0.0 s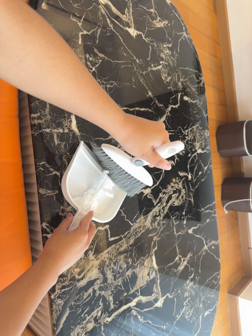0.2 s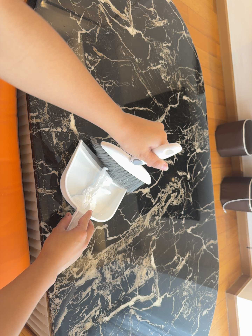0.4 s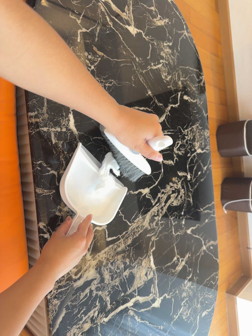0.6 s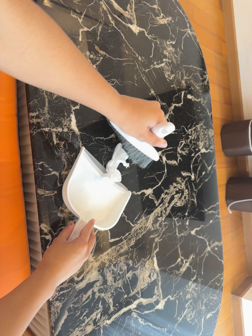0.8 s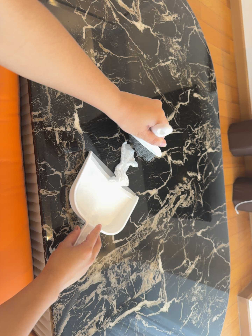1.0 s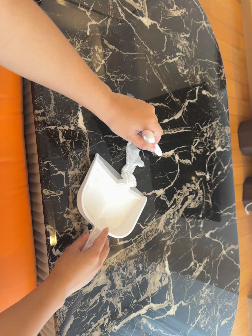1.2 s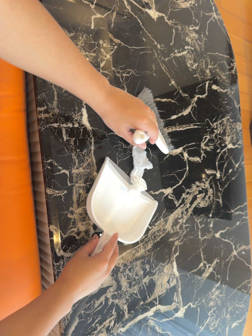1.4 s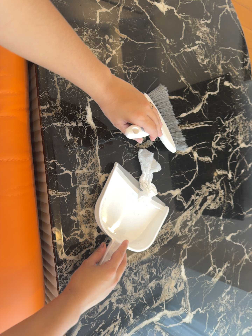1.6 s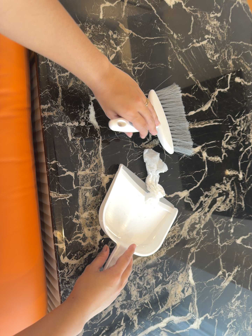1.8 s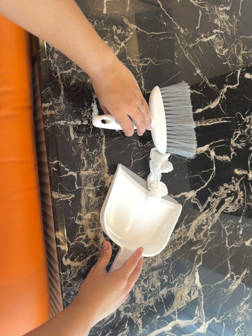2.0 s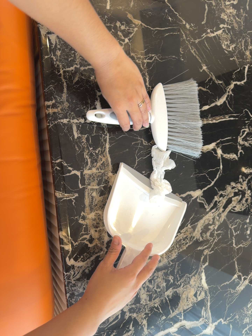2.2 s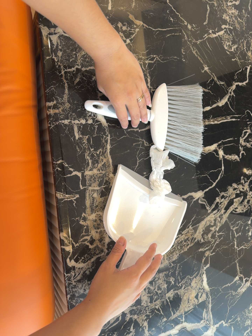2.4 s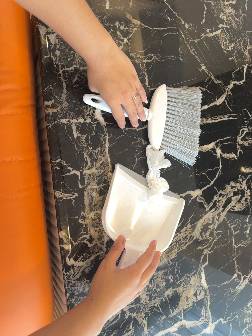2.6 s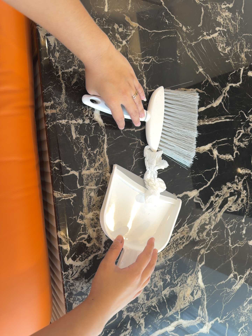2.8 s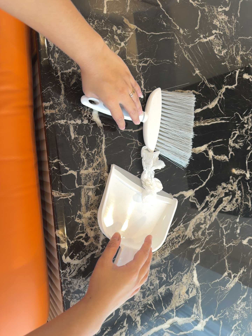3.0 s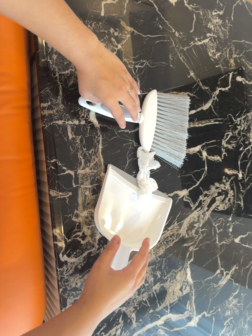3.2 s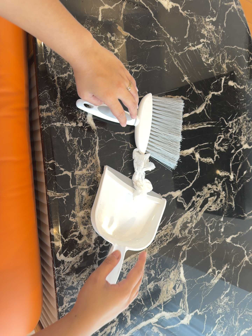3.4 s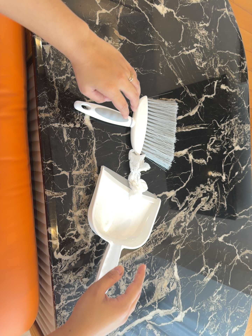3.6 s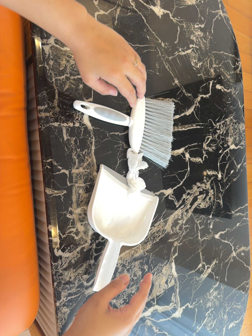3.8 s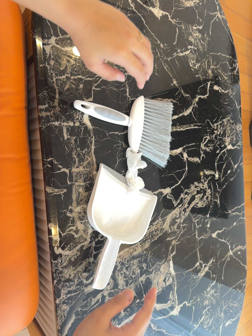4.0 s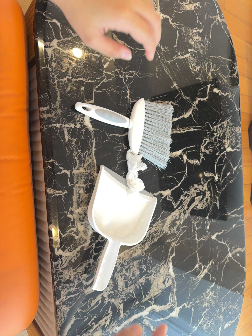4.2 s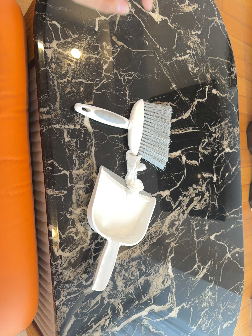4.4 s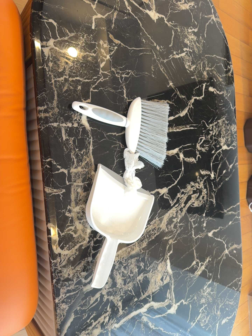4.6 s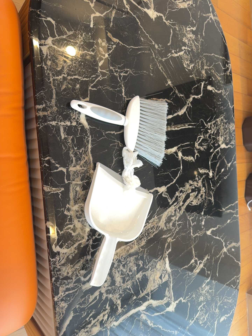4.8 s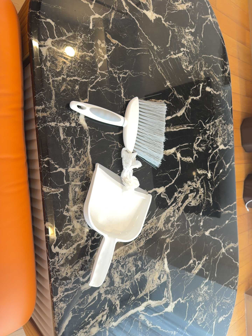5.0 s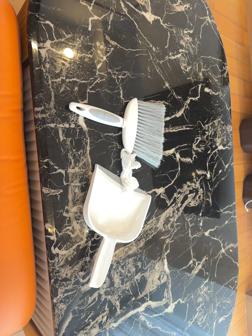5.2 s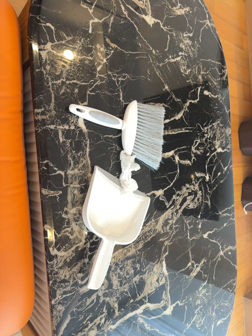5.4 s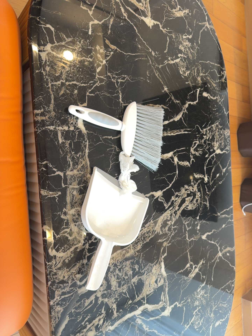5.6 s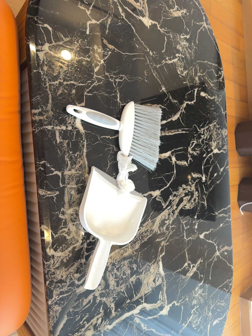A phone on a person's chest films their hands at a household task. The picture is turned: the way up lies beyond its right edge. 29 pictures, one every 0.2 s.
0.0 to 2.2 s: The camera swings to its left by about 15 degrees, and the scene slides to the right. It travels forward and to its right, about 12 cm, so what stands in front looms larger.
2.2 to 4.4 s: The camera travels backward, about 7 cm, so what stands in front gets smaller.
4.4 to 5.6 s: The camera keeps its place and its aim.
The film runs backward here.
